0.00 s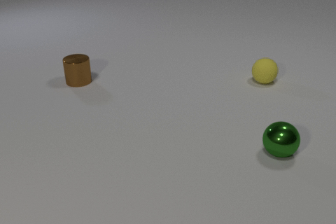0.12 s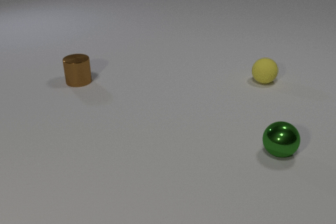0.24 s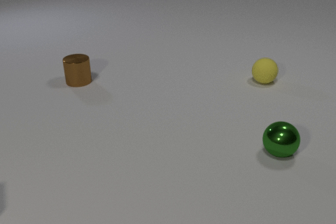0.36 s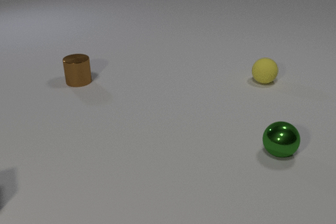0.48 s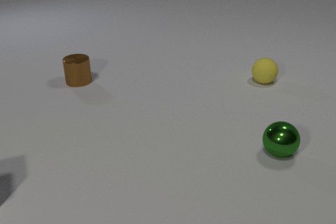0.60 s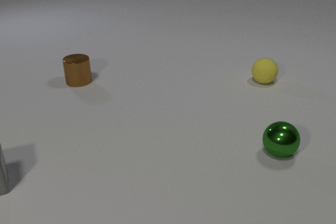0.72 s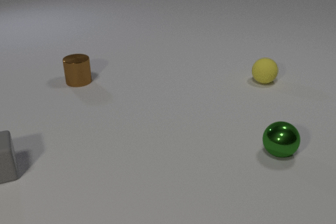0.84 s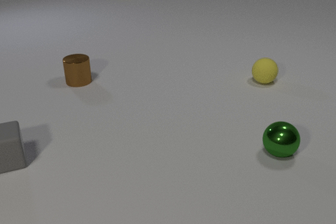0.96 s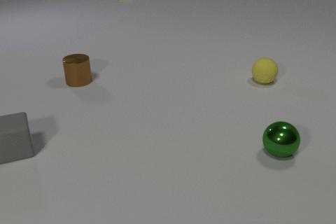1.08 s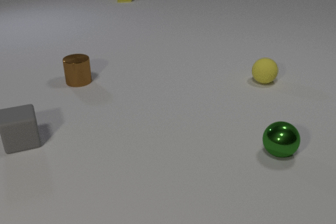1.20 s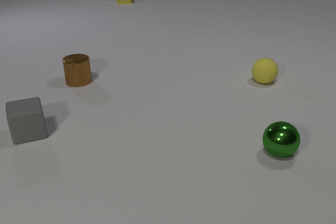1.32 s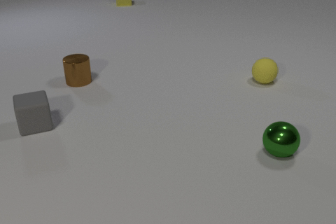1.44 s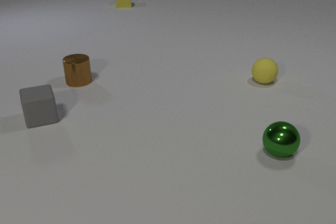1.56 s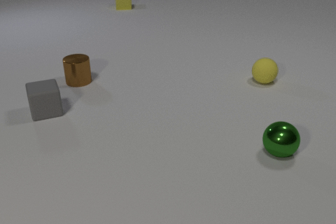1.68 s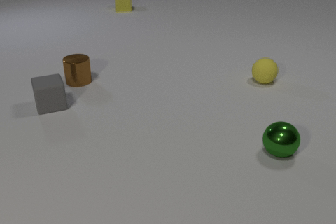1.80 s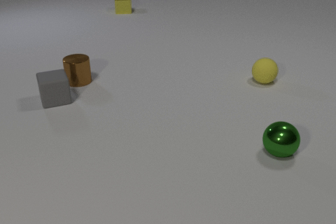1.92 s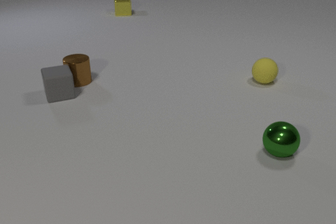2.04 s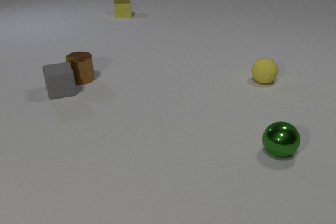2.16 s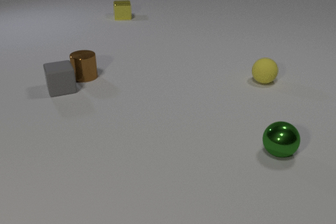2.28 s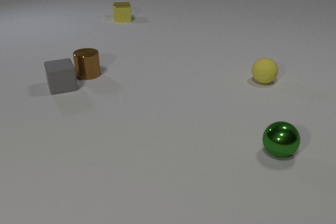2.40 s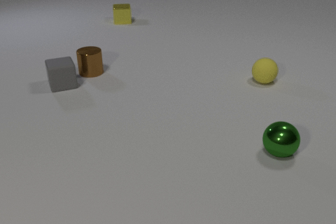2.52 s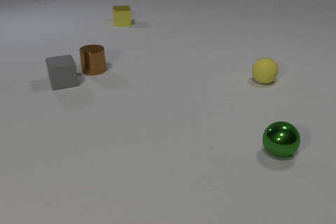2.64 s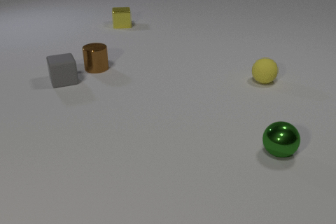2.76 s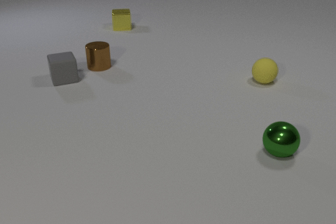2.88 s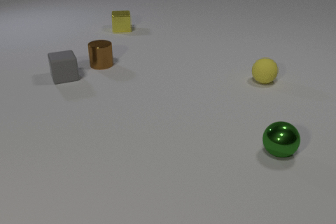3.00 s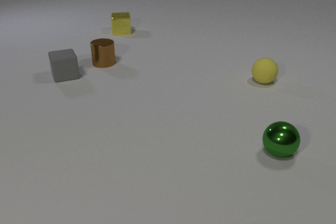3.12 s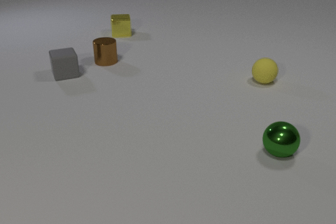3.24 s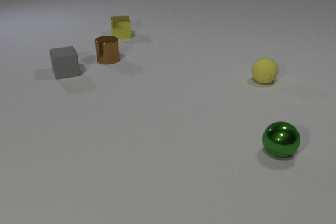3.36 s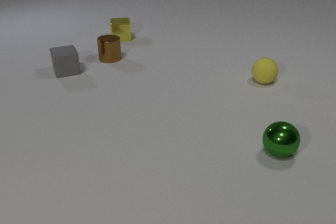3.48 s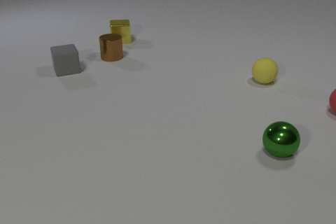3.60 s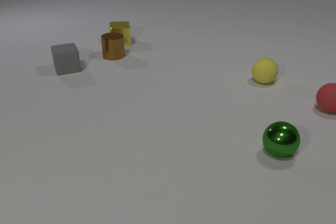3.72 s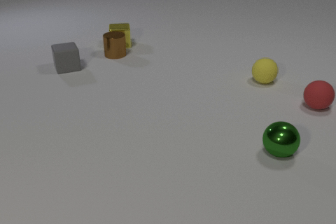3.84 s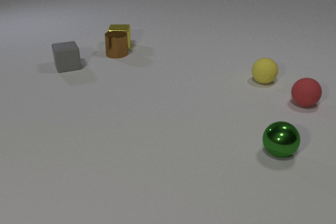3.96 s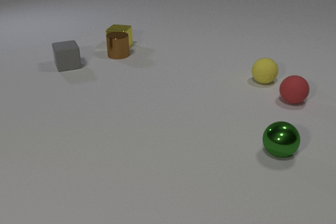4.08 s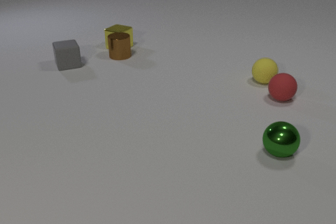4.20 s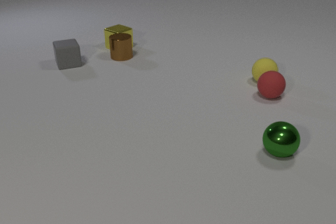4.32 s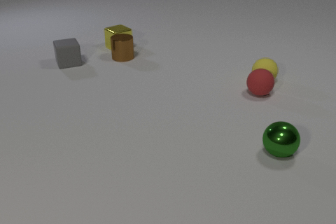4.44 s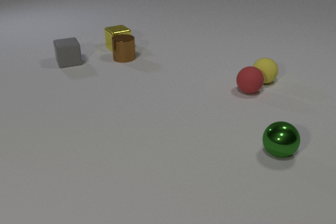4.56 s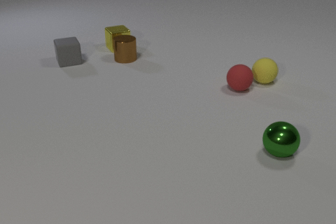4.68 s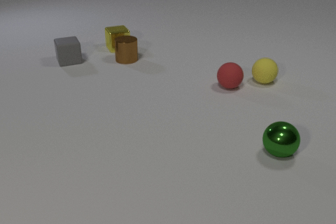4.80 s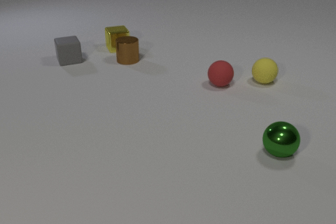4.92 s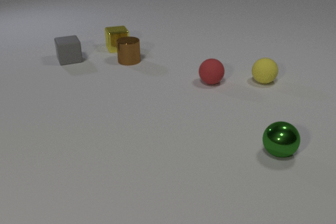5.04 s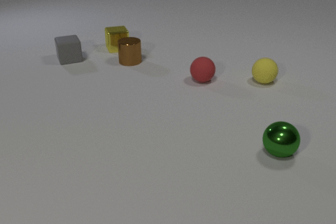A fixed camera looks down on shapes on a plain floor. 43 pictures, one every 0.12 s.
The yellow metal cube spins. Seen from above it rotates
clockwise.
The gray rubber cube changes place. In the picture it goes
away from the camera.
0.00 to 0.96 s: The gray rubber cube comes in at the left edge, slides away from the camera and to the right. The yellow metal cube comes in at the top edge, slides toward the camera.
0.96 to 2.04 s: The gray rubber cube slides away from the camera and to the right. The yellow metal cube slides toward the camera. The gray rubber cube and the brown metal cylinder collide.
2.04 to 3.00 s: The gray rubber cube slides away from the camera. The brown metal cylinder slides away from the camera and to the right. The yellow metal cube slides toward the camera.
3.00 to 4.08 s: The gray rubber cube slides away from the camera. The brown metal cylinder slides away from the camera and to the right. The yellow metal cube slides toward the camera, spins so that its near face slides to the left, clockwise seen from above. The red rubber sphere comes in at the right edge, rolls to the left. The brown metal cylinder and the yellow metal cube collide.
4.08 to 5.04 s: The gray rubber cube slides away from the camera. The brown metal cylinder slides toward the camera and to the right. The yellow metal cube slides toward the camera, spins so that its near face slides to the left, clockwise seen from above. The red rubber sphere rolls to the left.
What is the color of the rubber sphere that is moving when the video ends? red.
Are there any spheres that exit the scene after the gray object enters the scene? no.
What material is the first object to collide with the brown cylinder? rubber.
